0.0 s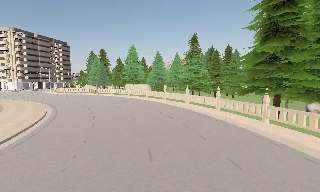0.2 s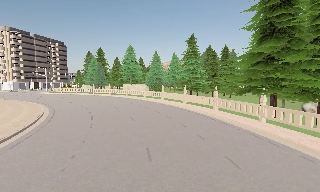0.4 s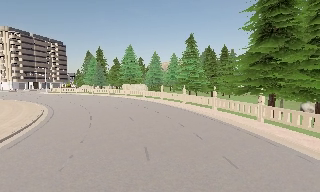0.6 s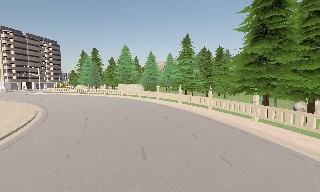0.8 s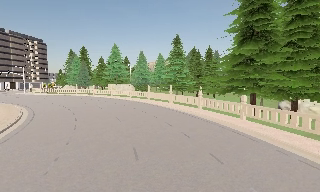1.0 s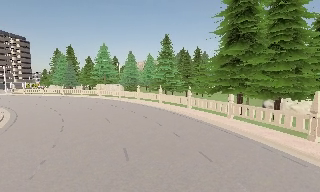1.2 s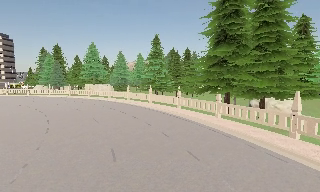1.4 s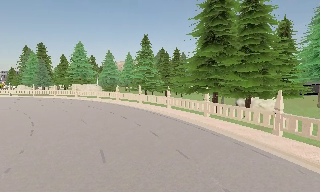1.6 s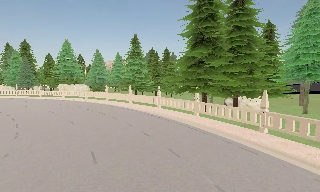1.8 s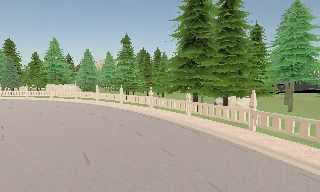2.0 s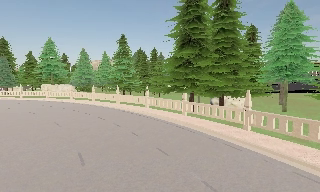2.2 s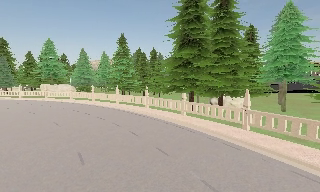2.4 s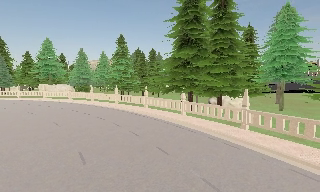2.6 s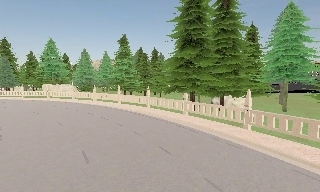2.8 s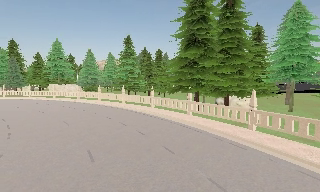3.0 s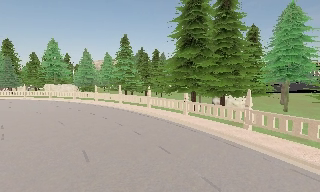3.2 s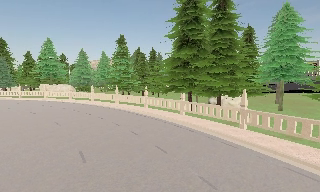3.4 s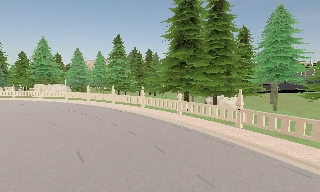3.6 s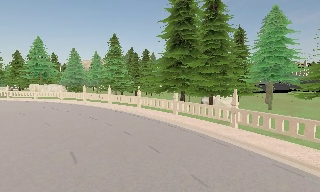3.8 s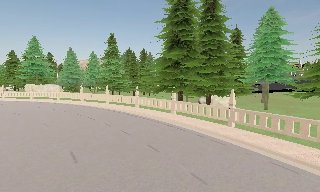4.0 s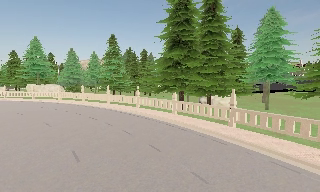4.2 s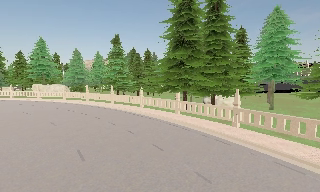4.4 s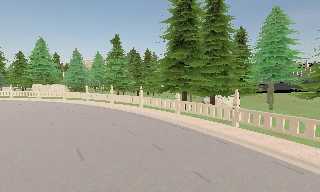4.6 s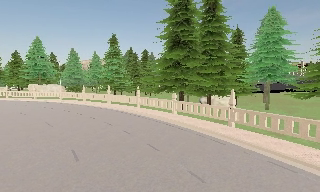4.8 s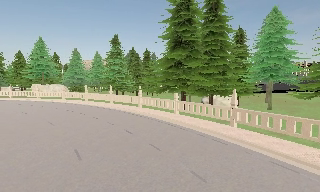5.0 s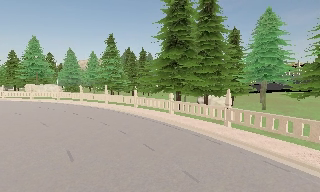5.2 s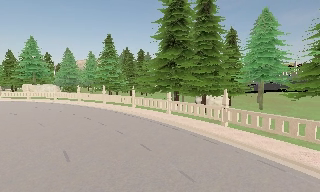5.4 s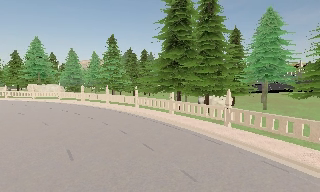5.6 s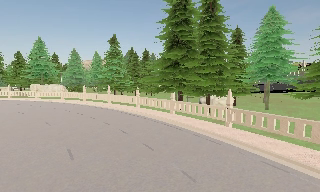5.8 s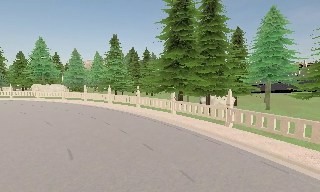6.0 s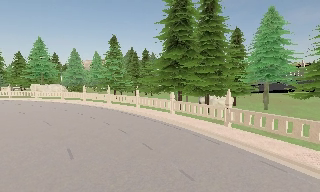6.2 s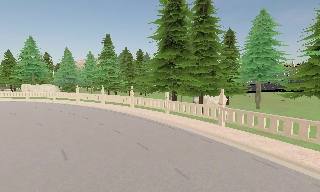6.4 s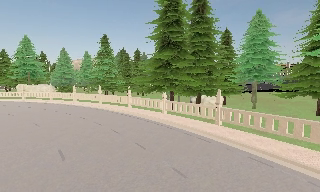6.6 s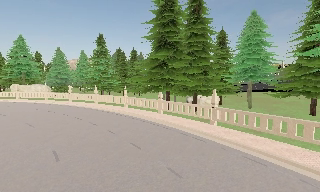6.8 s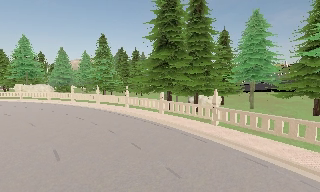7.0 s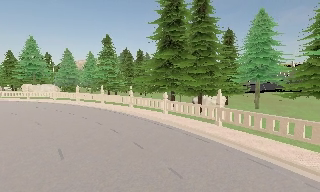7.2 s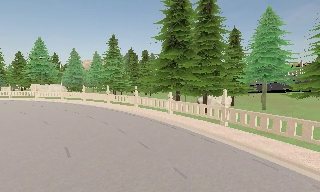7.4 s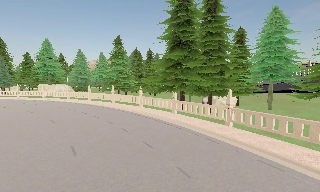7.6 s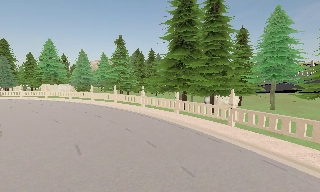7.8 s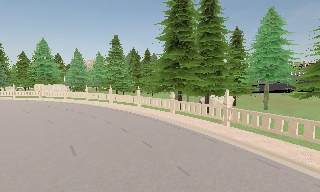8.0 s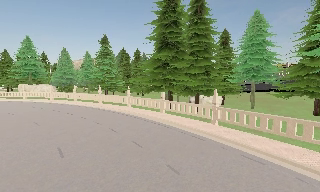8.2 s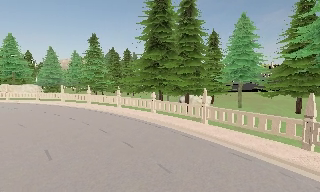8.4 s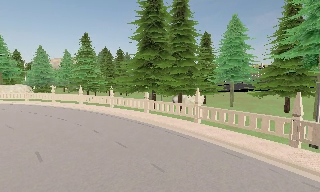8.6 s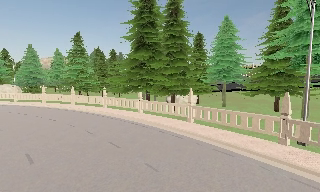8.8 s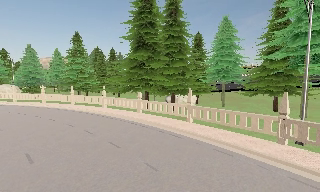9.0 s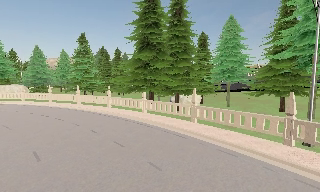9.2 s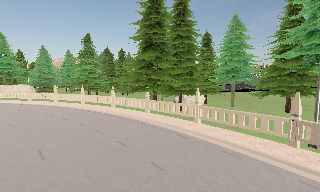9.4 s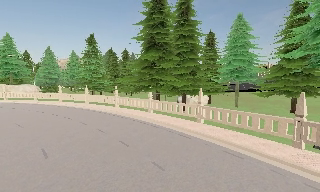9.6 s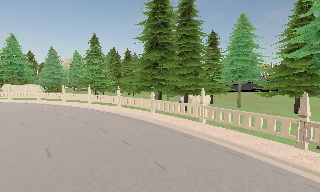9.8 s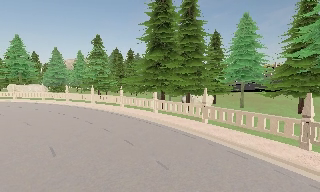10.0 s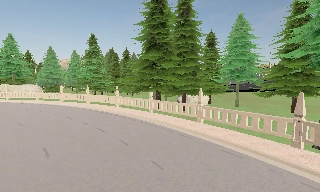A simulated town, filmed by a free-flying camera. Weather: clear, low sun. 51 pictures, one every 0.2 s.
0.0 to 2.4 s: The scene slides to the left, as the camera pans about 25 degrees to its right. It travels backward, about 0.5 m, so what stands in front gets smaller.
2.4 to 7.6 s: The camera travels backward and to its right, about 1 m, so what stands in front gets smaller.
7.6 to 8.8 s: The scene slides to the left, as the camera pans about 15 degrees to its right.
8.8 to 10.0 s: The camera shifts only a little, or ends up much as it began.
The film runs backward here.
